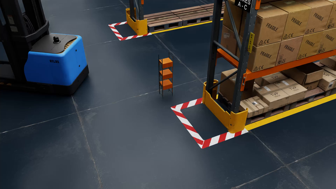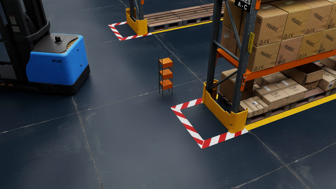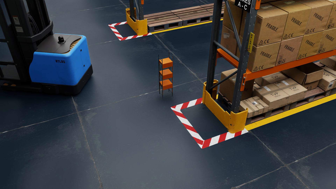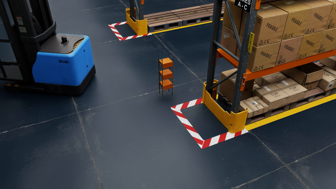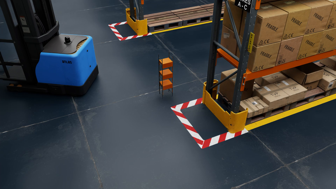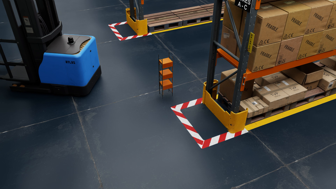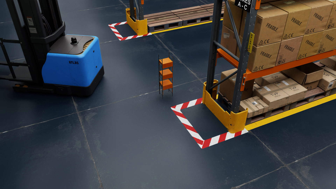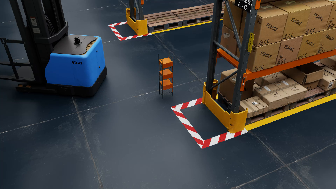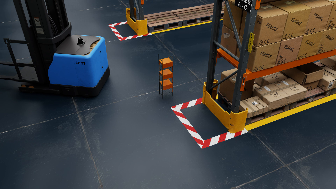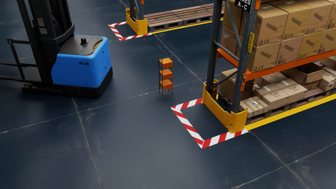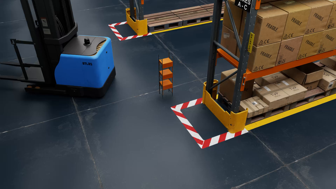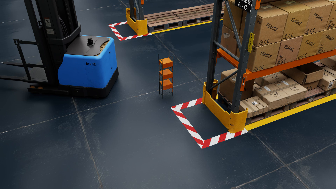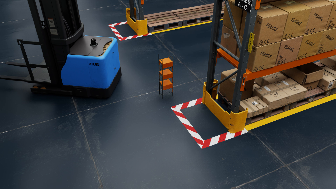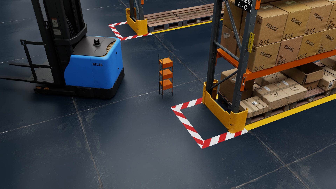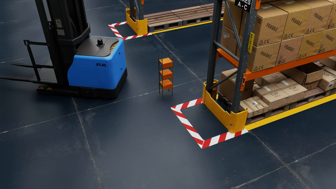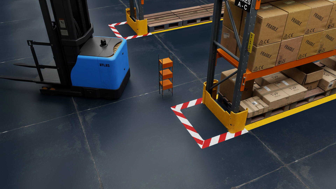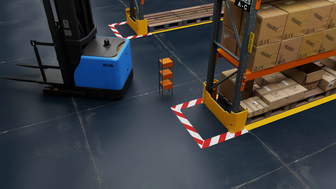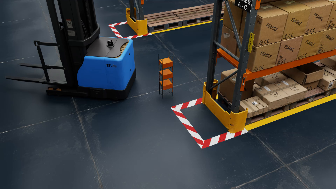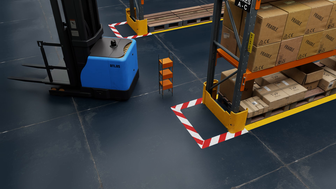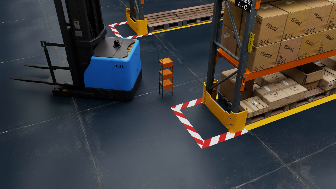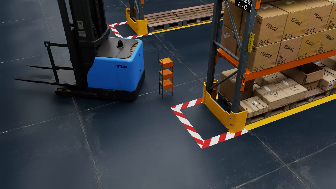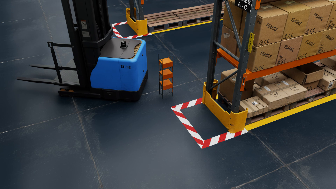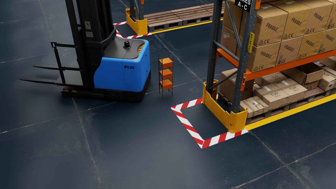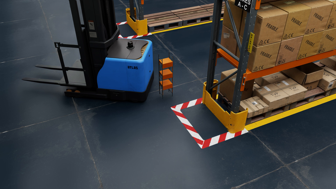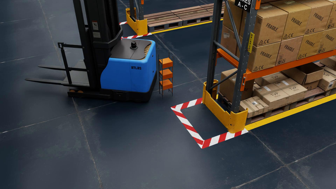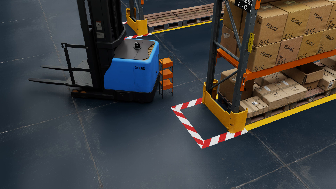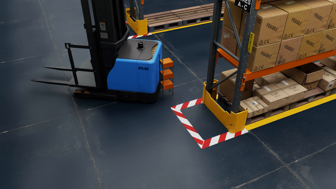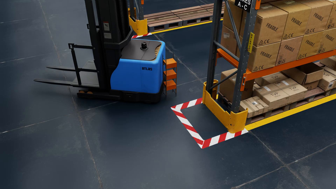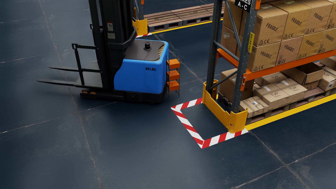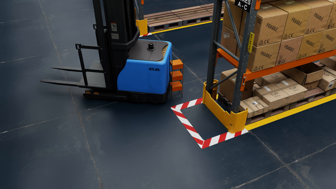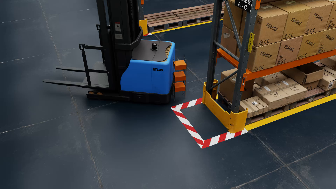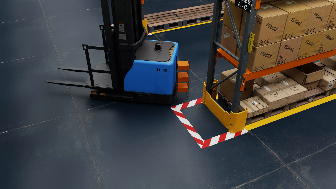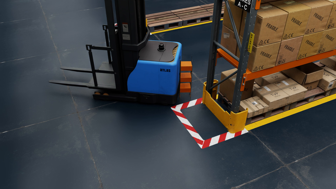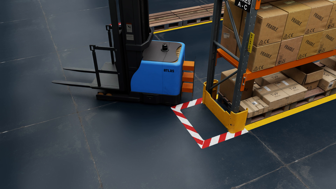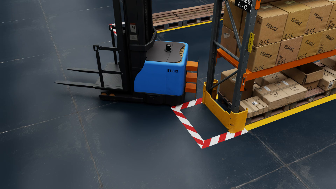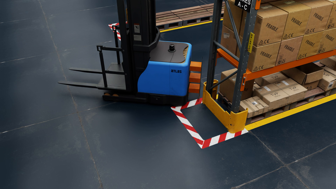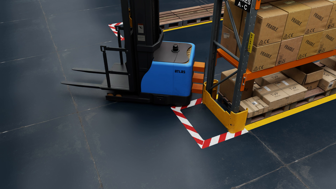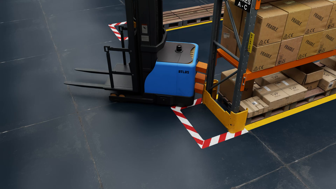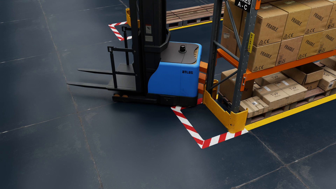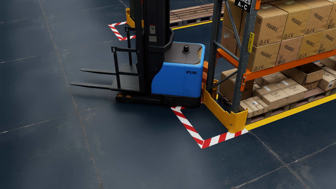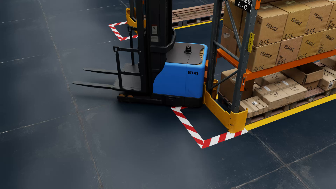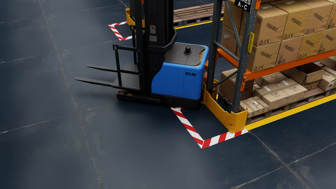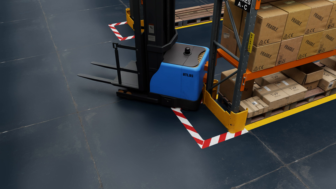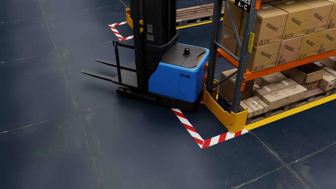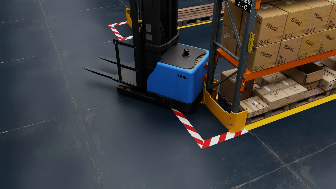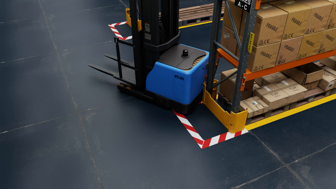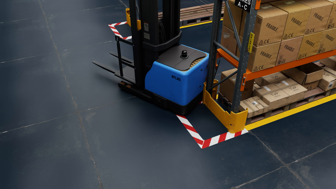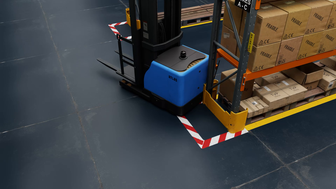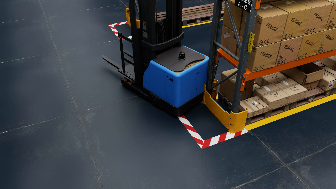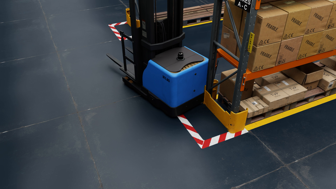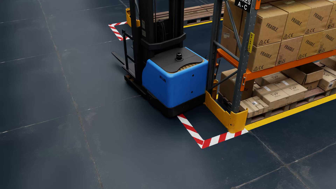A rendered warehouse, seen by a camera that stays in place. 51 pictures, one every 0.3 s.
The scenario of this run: A forklift runs into an object in its way.
